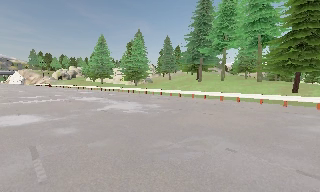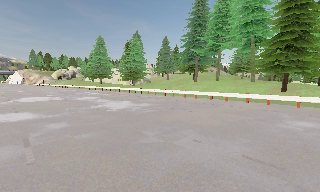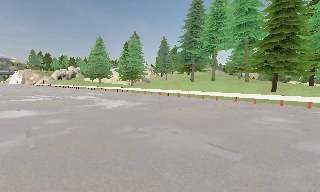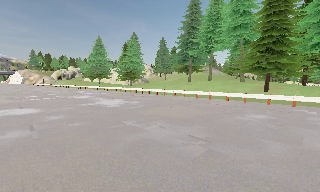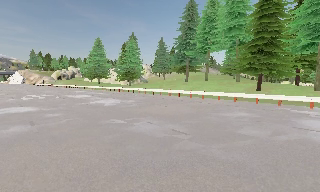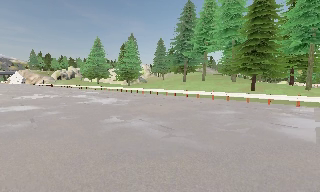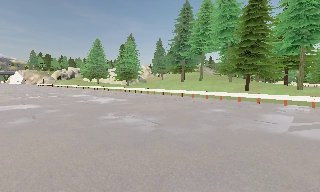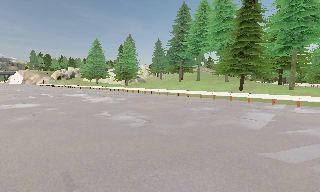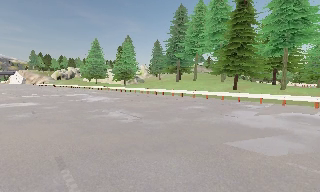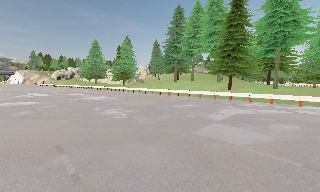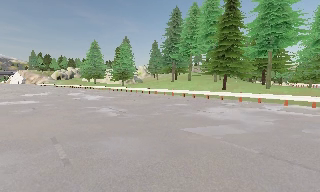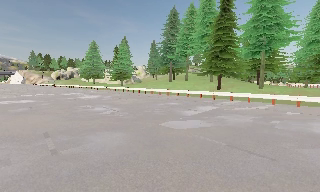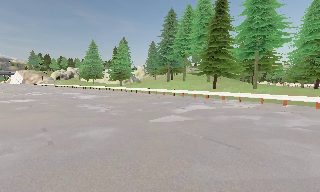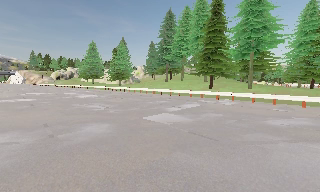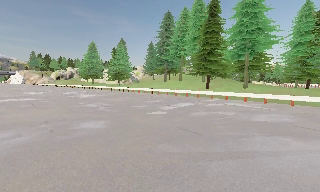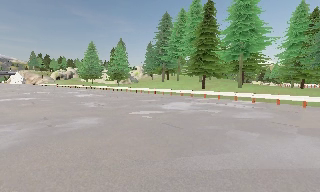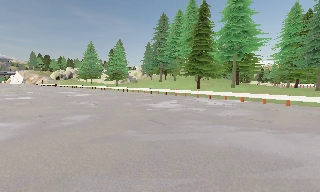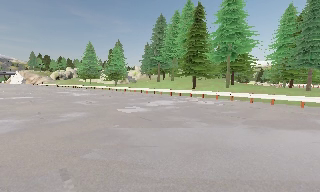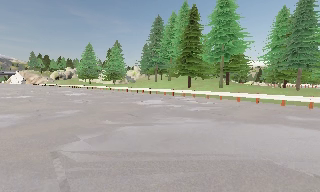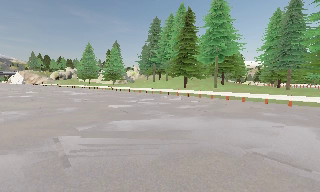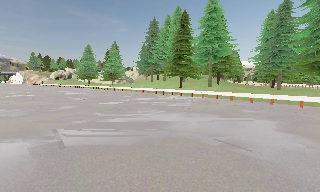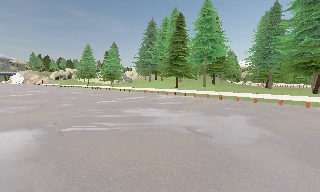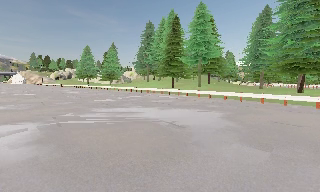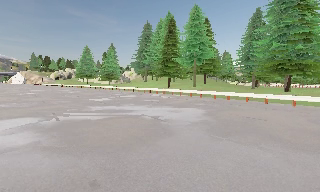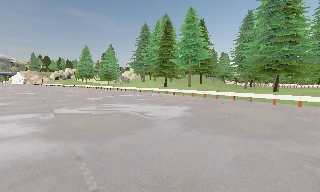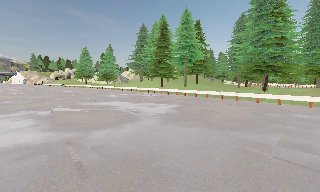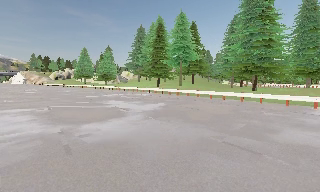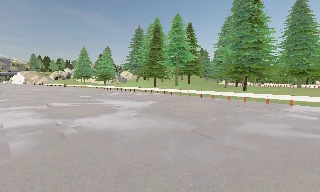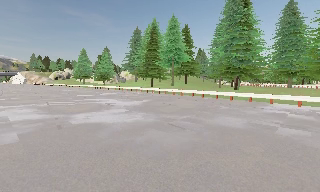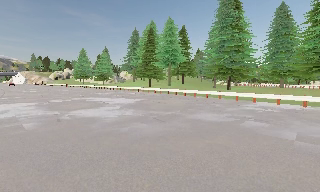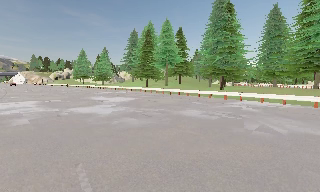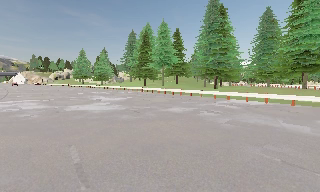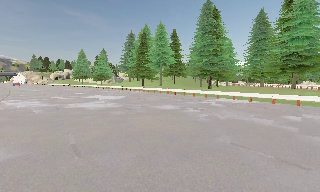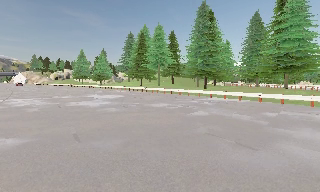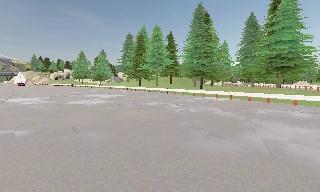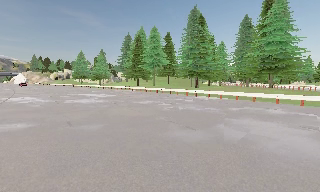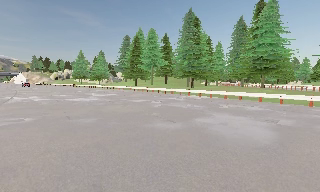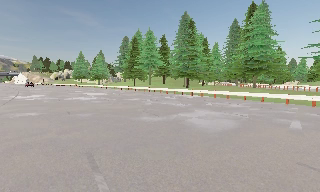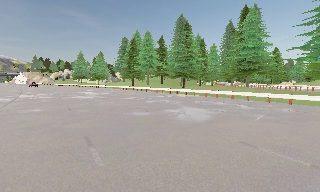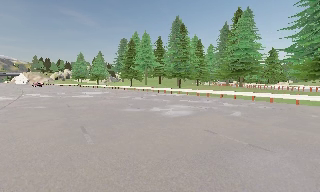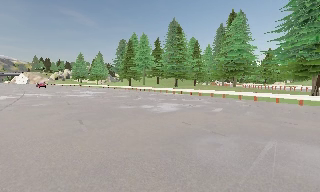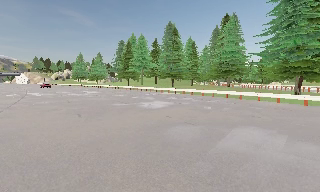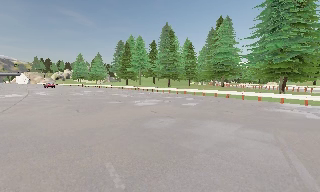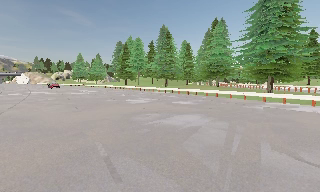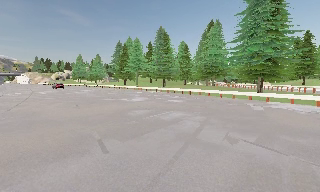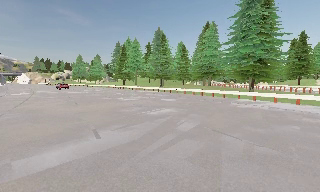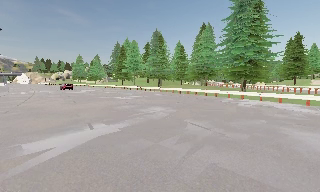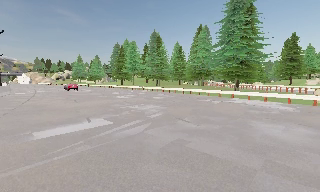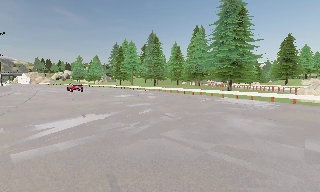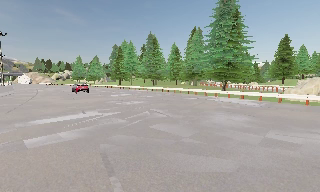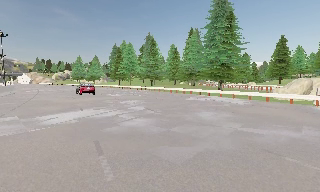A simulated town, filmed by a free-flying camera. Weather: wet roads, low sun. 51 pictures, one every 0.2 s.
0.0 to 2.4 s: The camera travels backward and to its right, about 9 m, so what stands in front gets smaller.
2.4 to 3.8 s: The camera travels backward and to its right, about 6 m, so what stands in front gets smaller. It gains speed.
3.8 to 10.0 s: The camera travels backward and to its right, about 35 m, so what stands in front gets smaller.
The film runs backward here.
